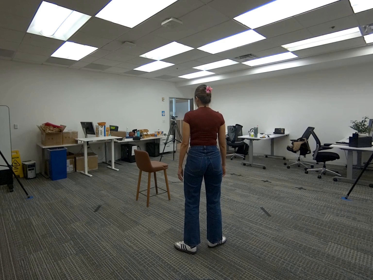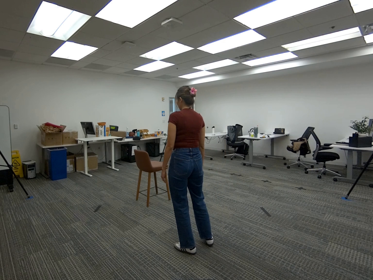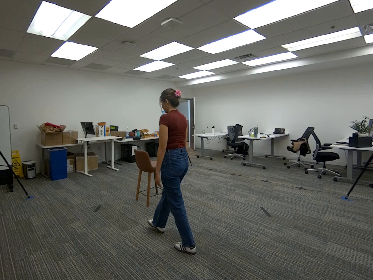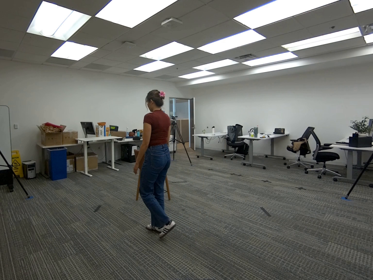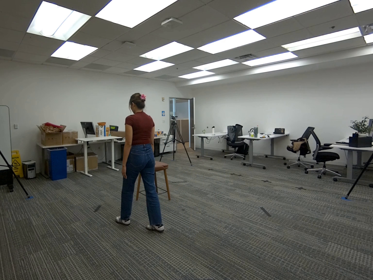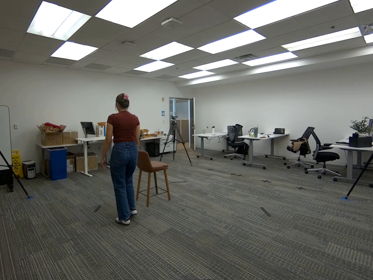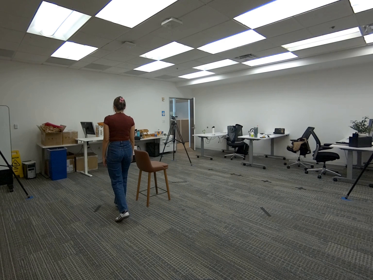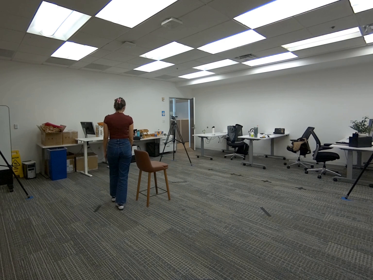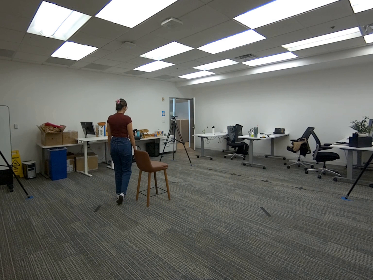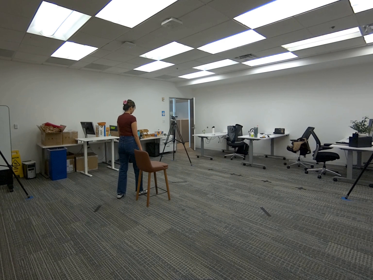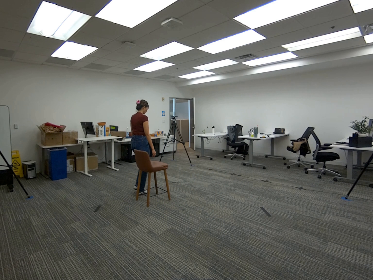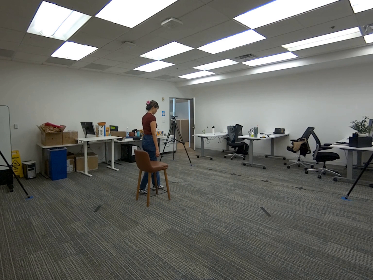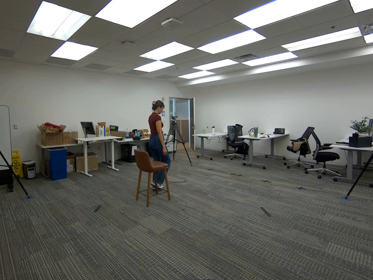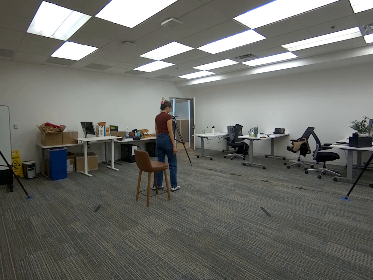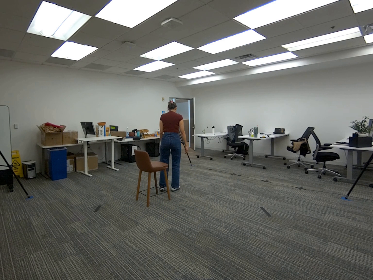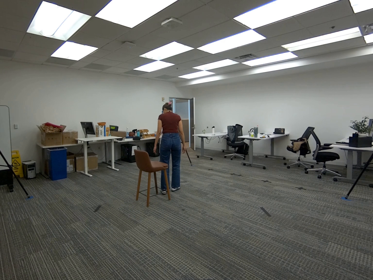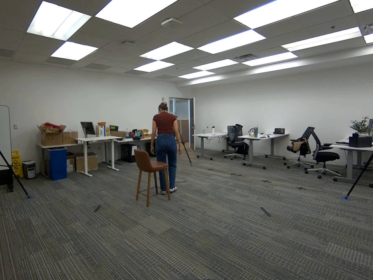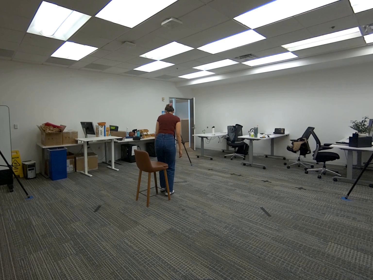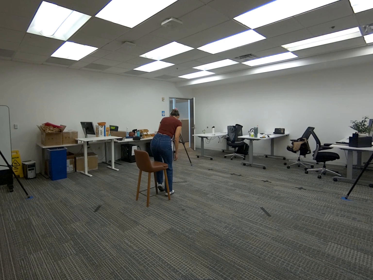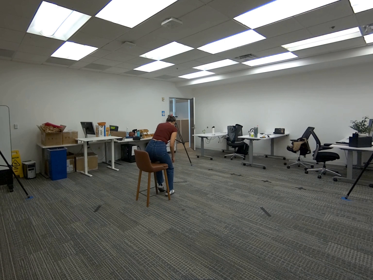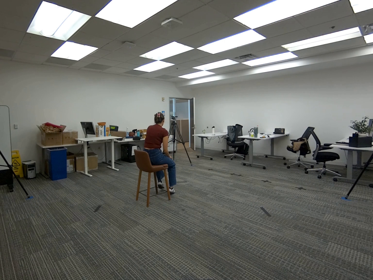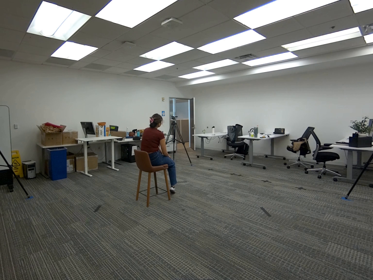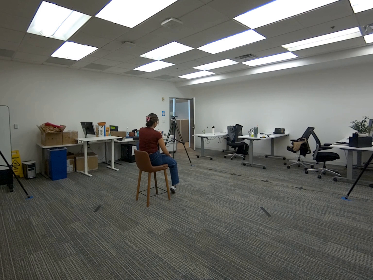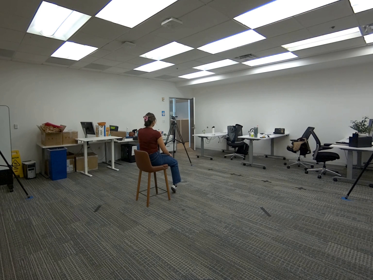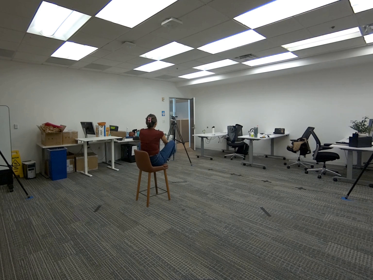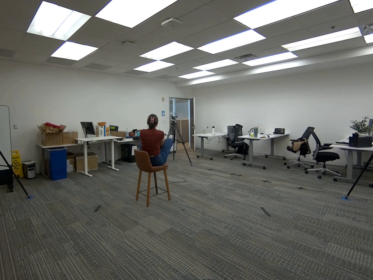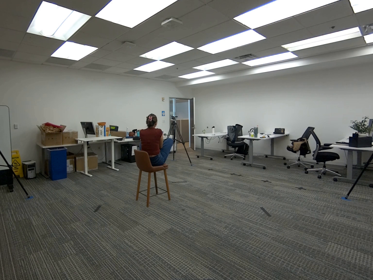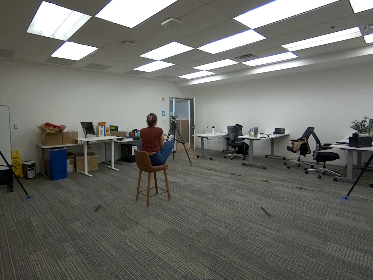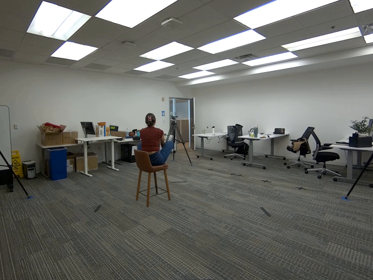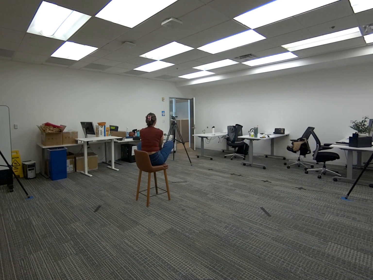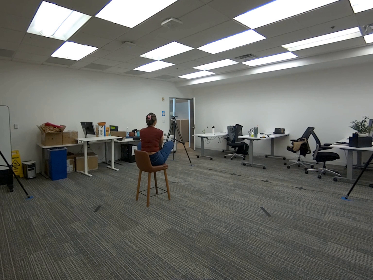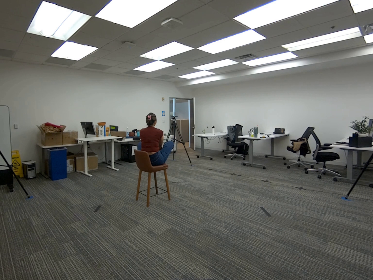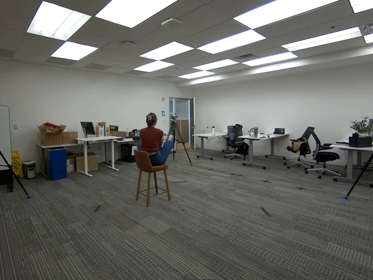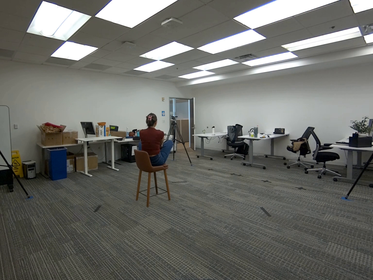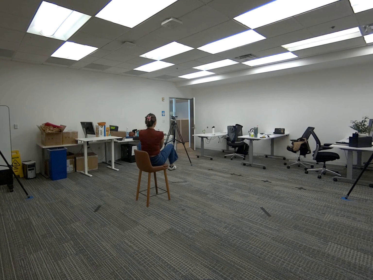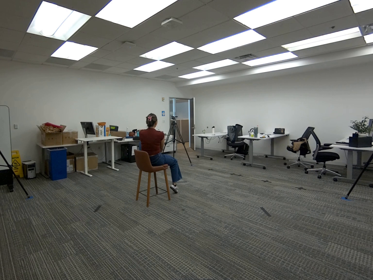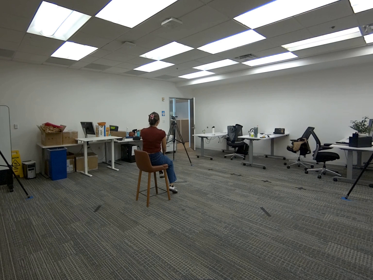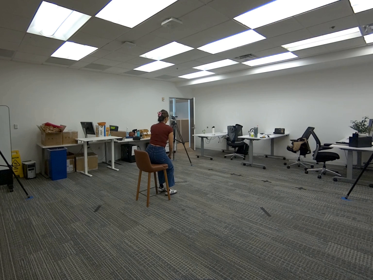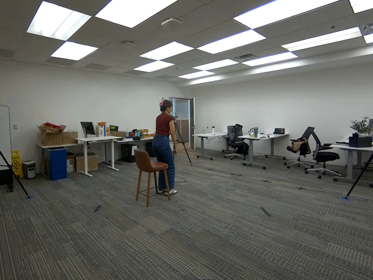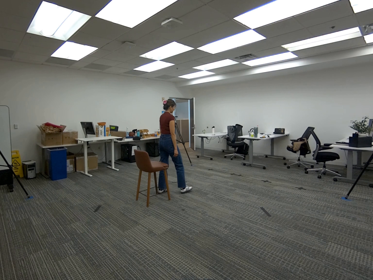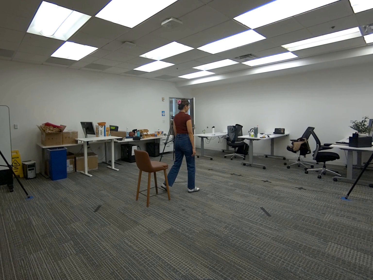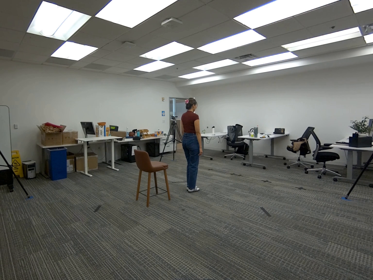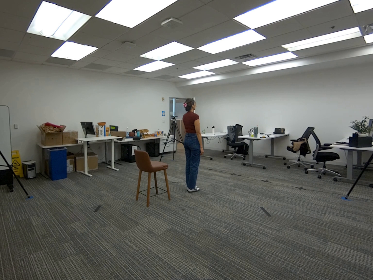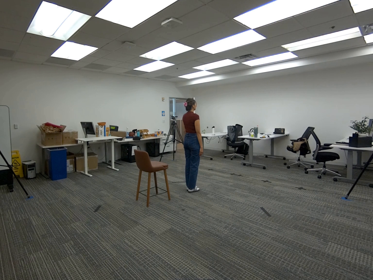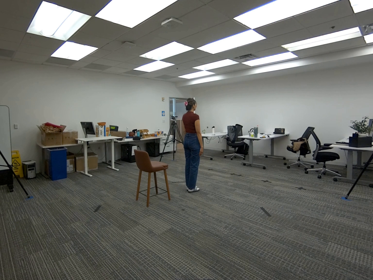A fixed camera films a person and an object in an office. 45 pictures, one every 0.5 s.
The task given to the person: Walk over to the tall bar stool and sit criss cross apple sauce.
